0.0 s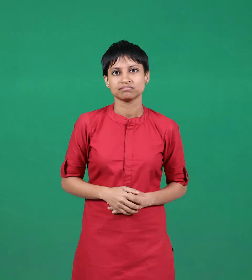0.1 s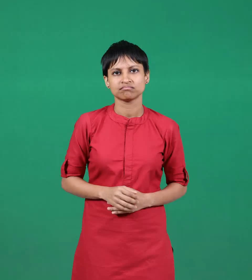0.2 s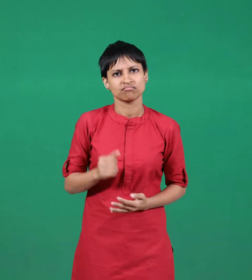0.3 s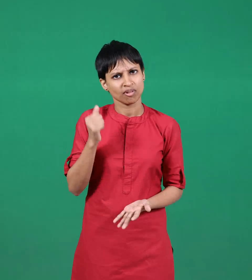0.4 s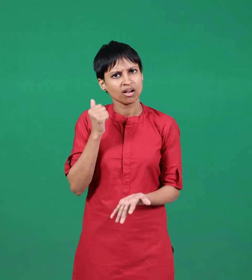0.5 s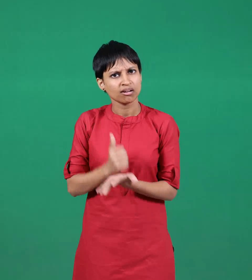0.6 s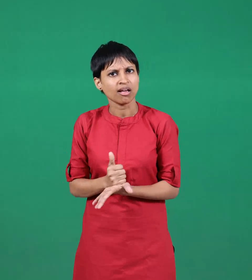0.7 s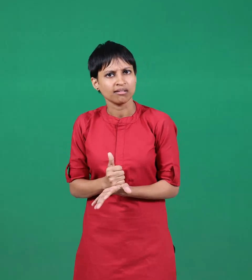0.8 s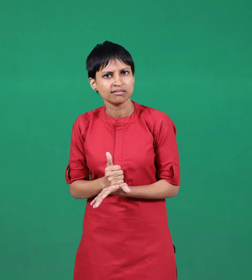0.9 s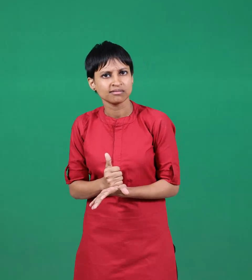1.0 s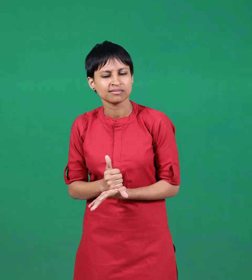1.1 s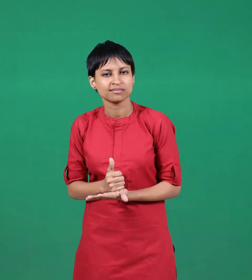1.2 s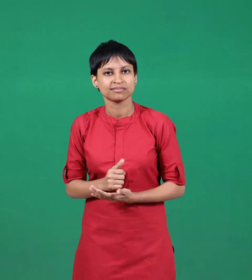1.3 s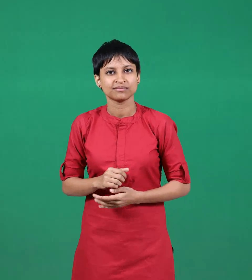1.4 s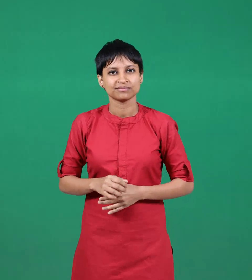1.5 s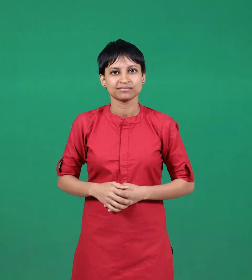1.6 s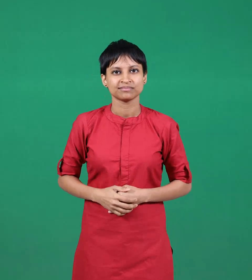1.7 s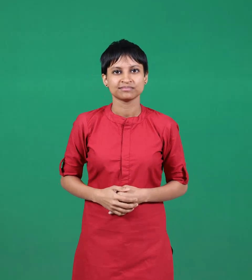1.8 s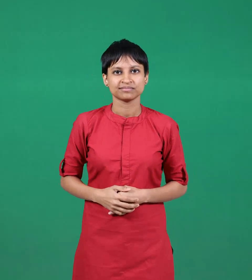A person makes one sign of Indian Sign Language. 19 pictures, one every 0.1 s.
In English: rights
